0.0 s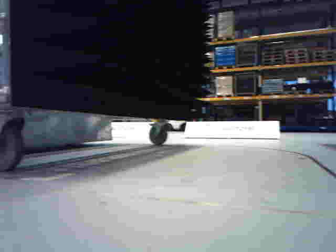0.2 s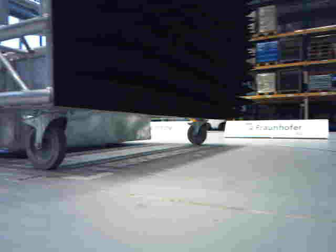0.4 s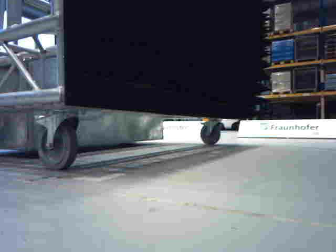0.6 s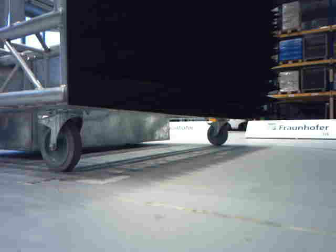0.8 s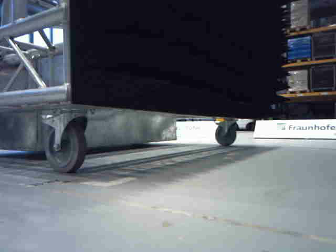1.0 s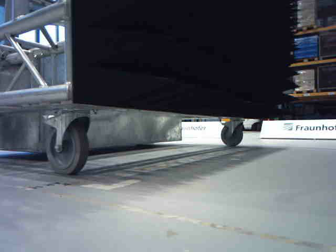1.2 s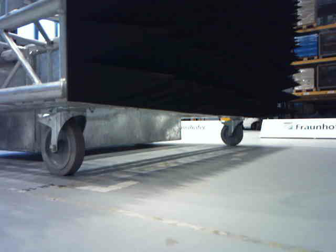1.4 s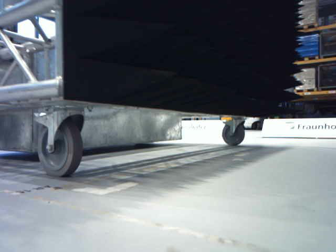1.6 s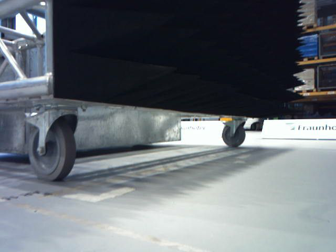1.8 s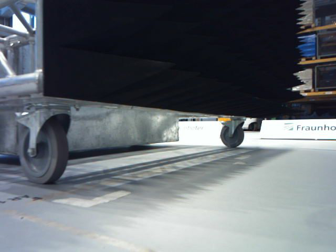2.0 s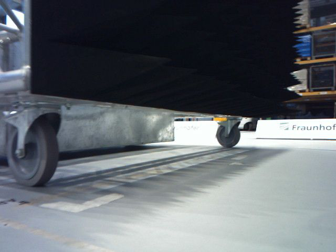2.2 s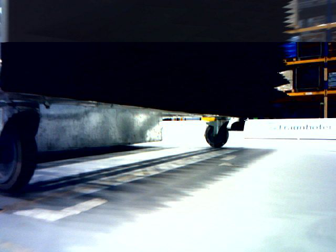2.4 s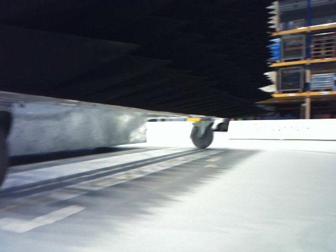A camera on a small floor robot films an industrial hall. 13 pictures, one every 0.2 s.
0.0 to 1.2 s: The scene slides to the right, as the camera pans about 15 degrees to its left. It travels forward, about 0.2 m, so what stands in front looms larger.
1.2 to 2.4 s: The camera travels forward, about 0.2 m, so what stands in front looms larger.
The film runs forward here.
